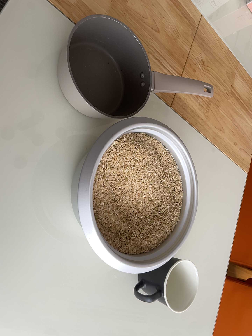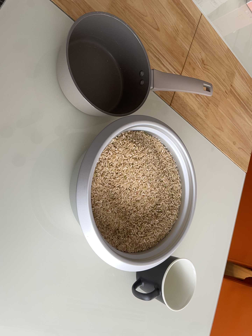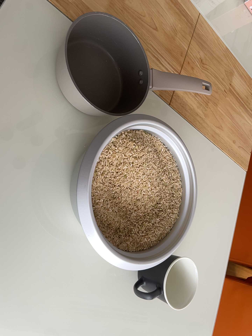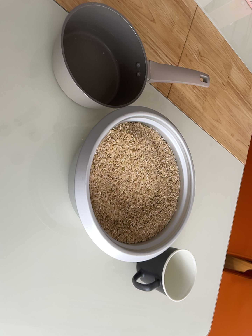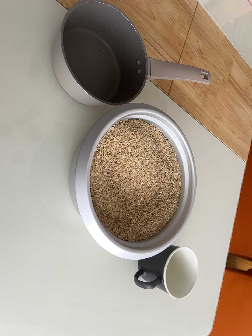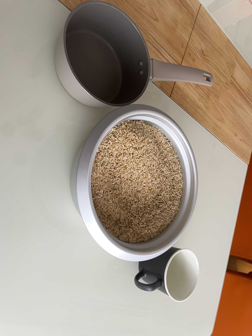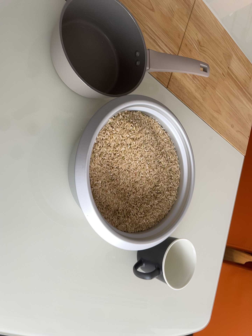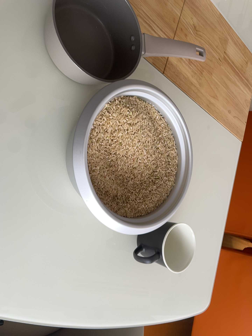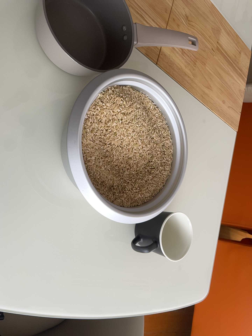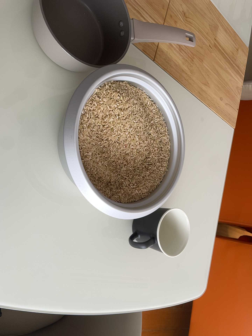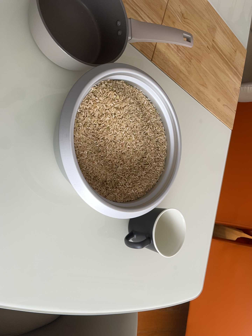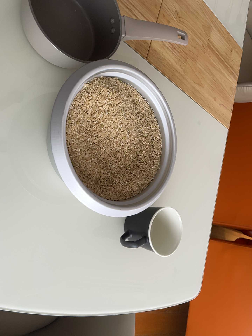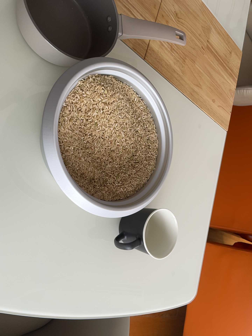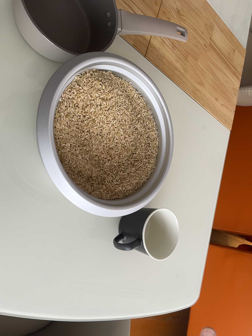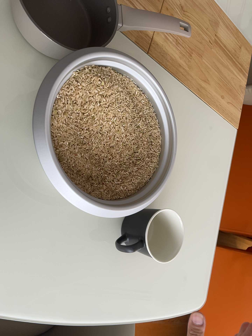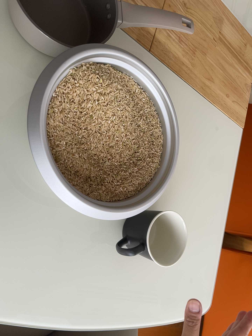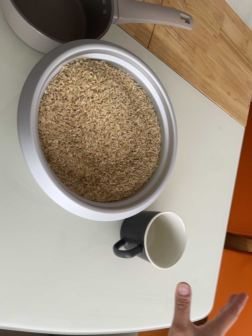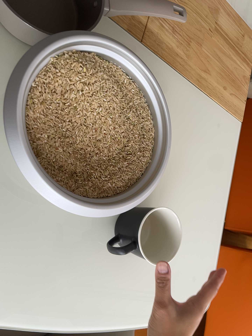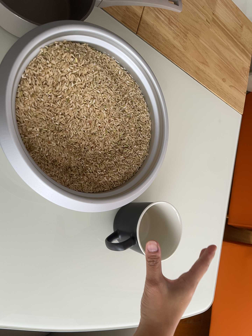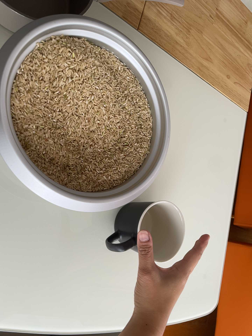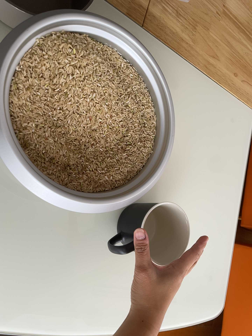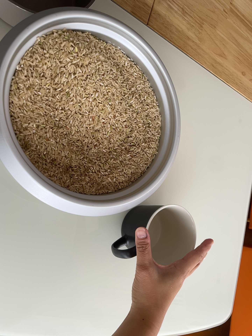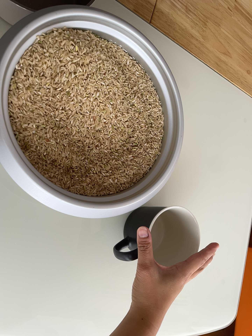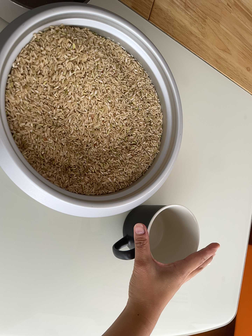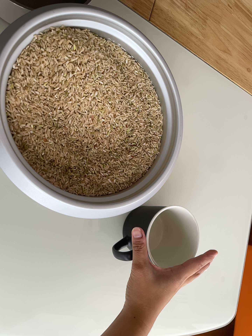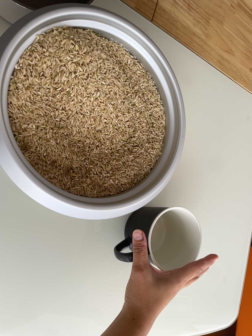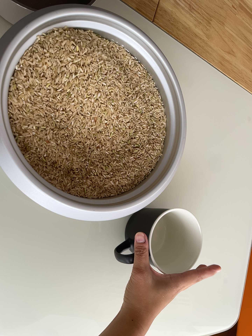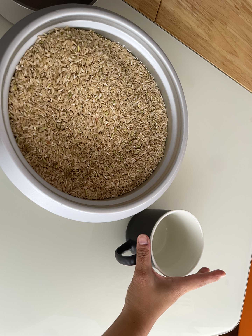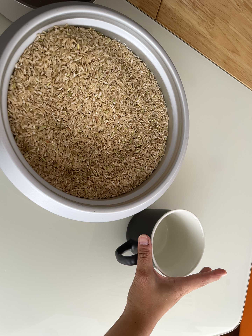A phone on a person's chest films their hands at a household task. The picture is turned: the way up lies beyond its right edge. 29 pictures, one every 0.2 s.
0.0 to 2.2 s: The camera travels toward the bottom of its view, about 6 cm, so close, fixed things drift upward.
2.2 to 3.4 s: The camera travels forward and to its right, about 9 cm, so what stands in front looms larger.
3.4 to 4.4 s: The camera shifts only a little, or ends up much as it began.
4.4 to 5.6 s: The camera keeps its place and its aim.
The film runs forward here.
